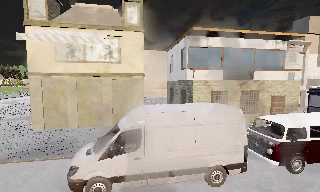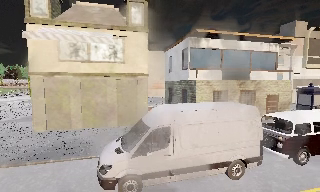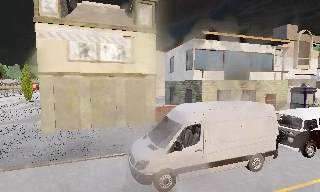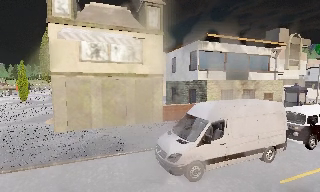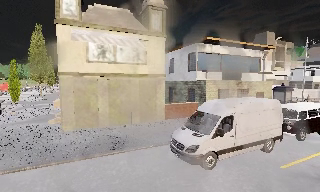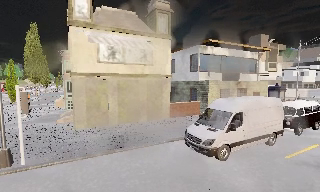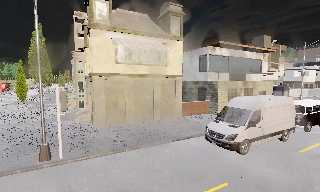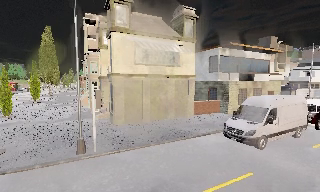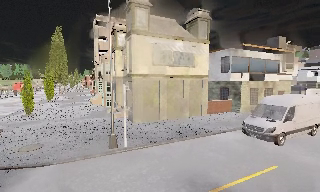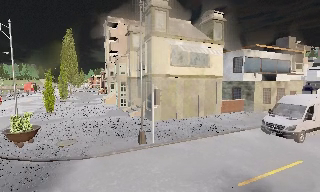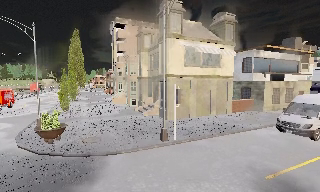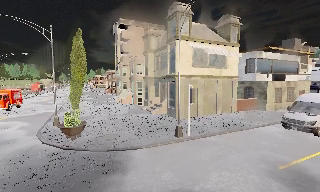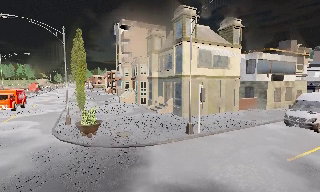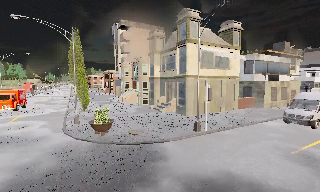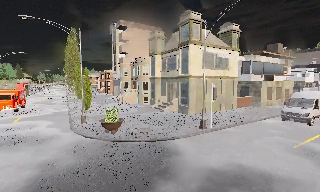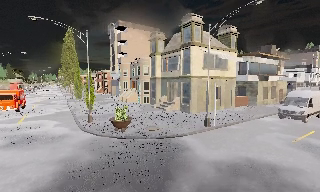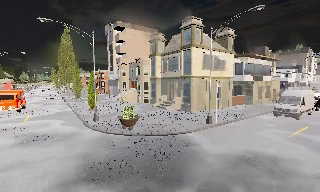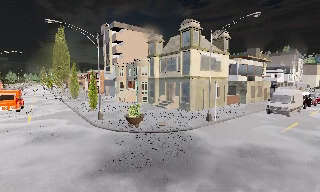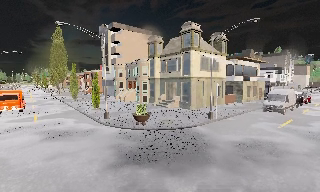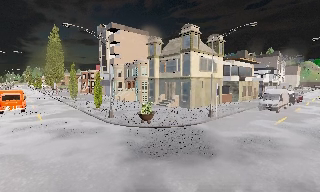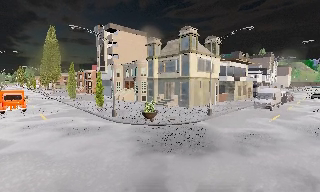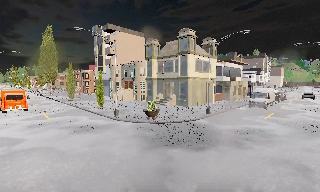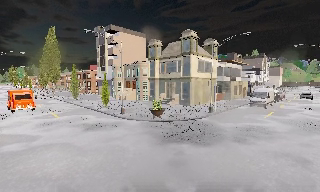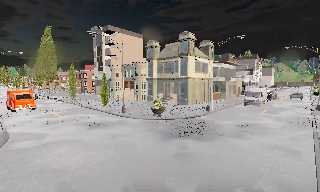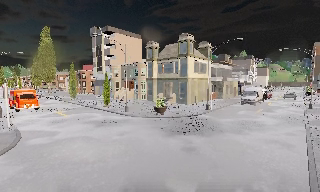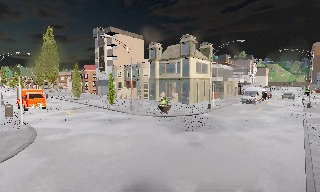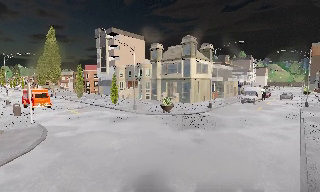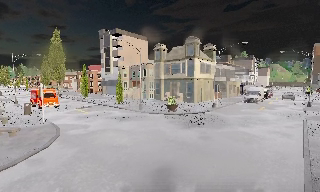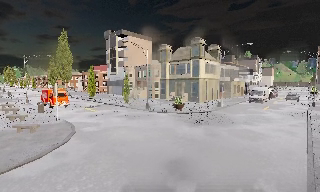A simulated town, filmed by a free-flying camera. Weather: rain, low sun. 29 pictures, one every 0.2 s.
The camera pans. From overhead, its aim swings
clockwise.
0.0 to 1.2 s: The camera pans to its right, which is clockwise from overhead, by about 20 degrees. It travels to its left, about 8 m.
1.2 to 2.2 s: The camera travels to its left and backward, about 6 m, so close, fixed things drift to the right.
2.2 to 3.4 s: The camera pans to its right, which is clockwise from overhead, by about 10 degrees. It travels to its left and backward, about 6 m, so close, fixed things drift to the right.
3.4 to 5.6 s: The camera travels backward and to its left, about 9 m, so what stands in front gets smaller.
The film runs backward here.
